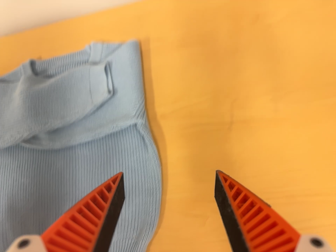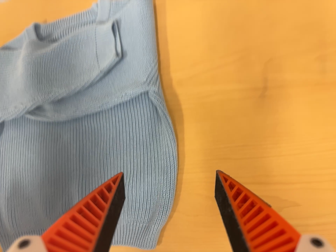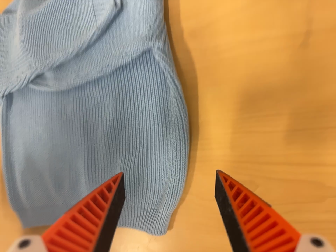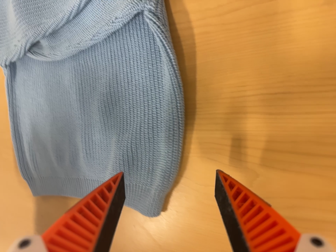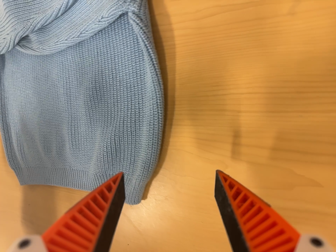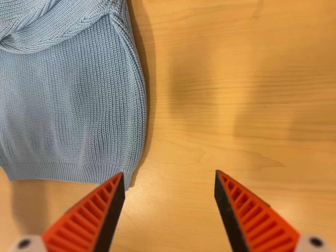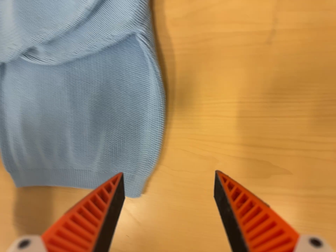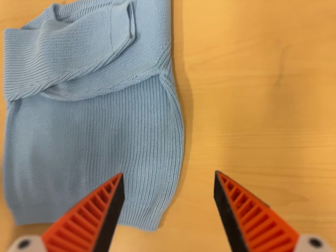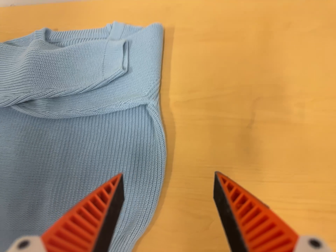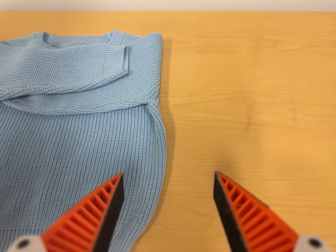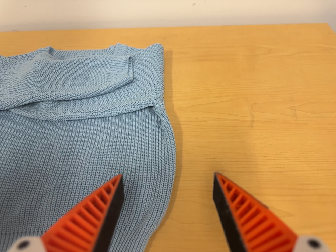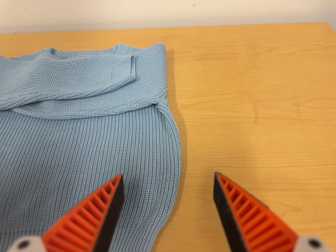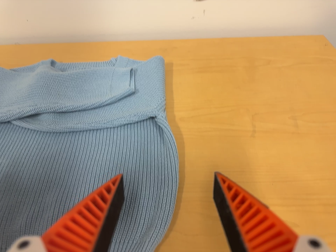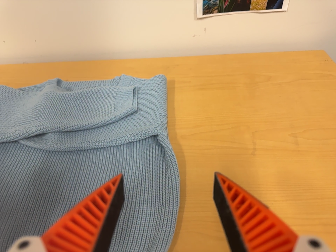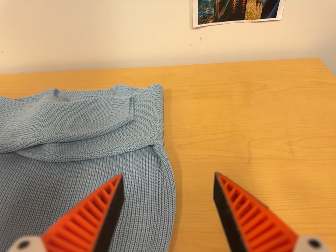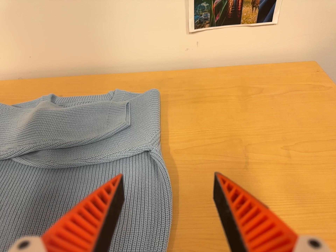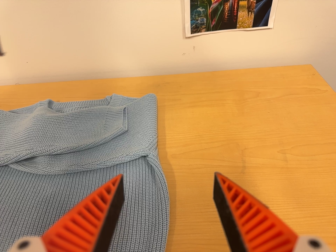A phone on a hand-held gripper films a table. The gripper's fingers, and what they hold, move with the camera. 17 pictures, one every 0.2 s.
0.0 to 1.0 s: The camera pans to its left by about 15 degrees. It travels forward and to its right, about 16 cm, so what stands in front looms larger. Its aim tips toward the bottom of its view by about 25 degrees, and the scene shifts upward.
1.0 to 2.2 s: The camera pans to its right by about 25 degrees. It travels to its left and toward the bottom of its view, about 30 cm. Its aim tips toward the top of its view by about 45 degrees. It rolls about its line of sight by about 10 degrees, and the scene rotates clockwise.
2.2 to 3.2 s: The camera travels toward the top of its view, about 6 cm, so close, fixed things drift downward.
The film runs backward here.
